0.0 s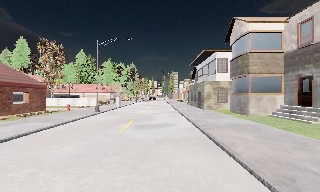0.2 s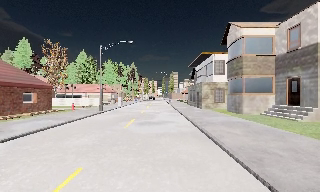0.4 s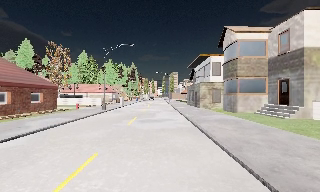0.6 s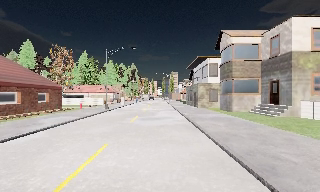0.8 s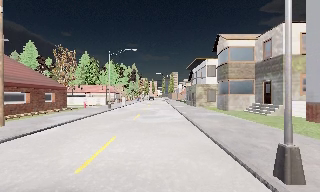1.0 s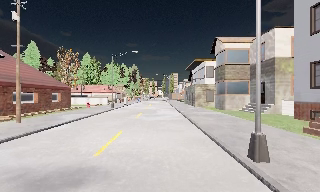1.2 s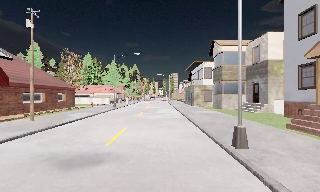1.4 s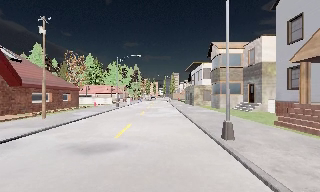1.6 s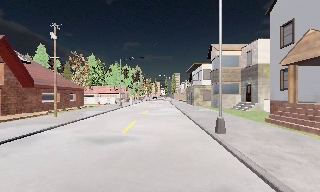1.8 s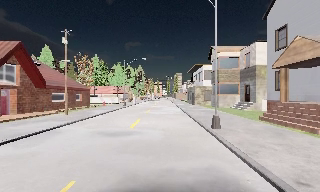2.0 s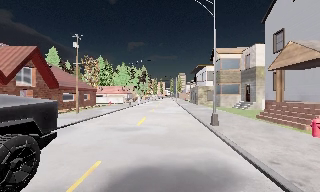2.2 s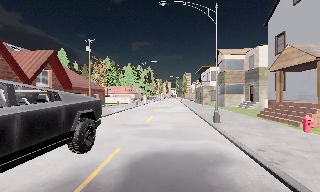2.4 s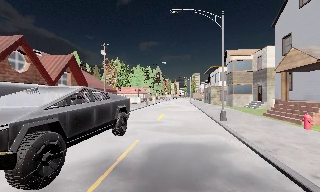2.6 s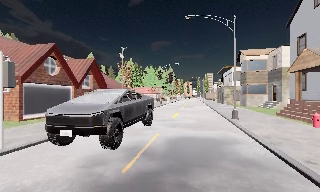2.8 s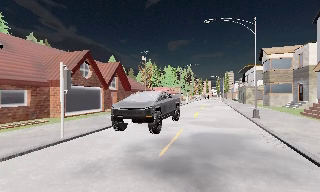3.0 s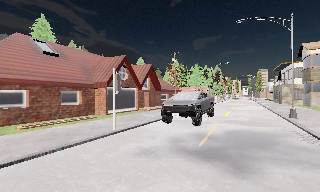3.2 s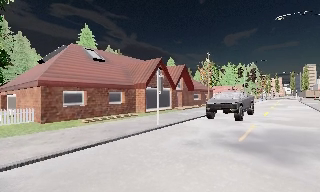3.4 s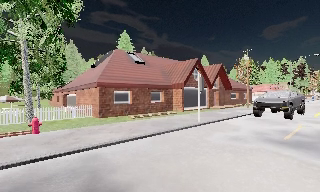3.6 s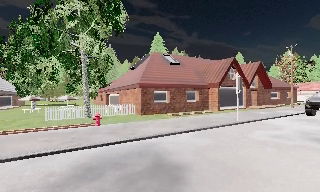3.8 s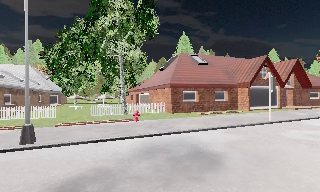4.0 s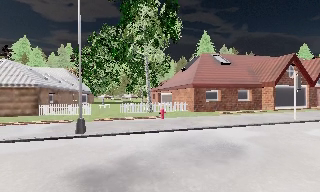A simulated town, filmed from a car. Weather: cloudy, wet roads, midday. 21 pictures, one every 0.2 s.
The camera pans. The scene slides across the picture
to the right.
The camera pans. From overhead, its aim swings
counterclockwise.
0.0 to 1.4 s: The camera travels backward, about 7 m, so what stands in front gets smaller.
1.4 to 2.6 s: The camera pans to its left, which is counterclockwise from overhead, by about 10 degrees. It travels backward, about 6 m, so what stands in front gets smaller.
2.6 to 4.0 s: The camera swings to its left by about 65 degrees, and the scene slides to the right. It travels backward and to its left, about 8 m.
The film runs backward here.
